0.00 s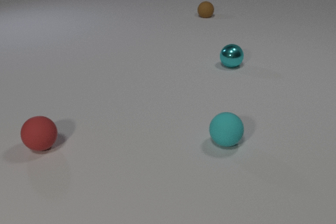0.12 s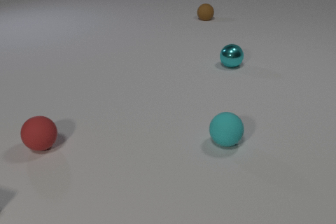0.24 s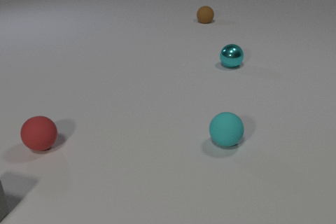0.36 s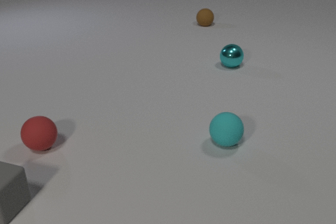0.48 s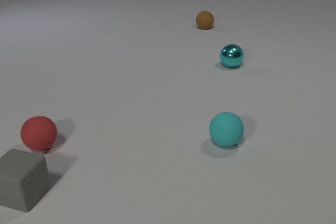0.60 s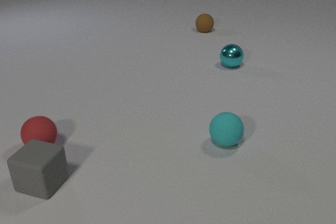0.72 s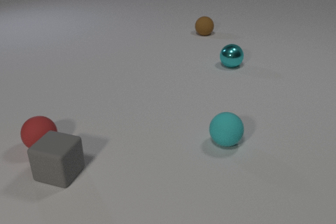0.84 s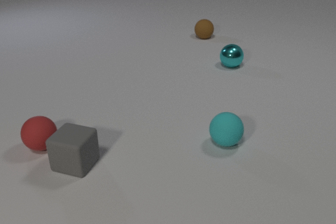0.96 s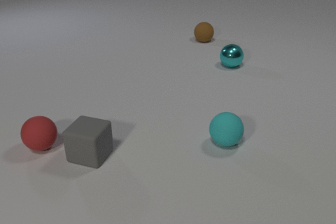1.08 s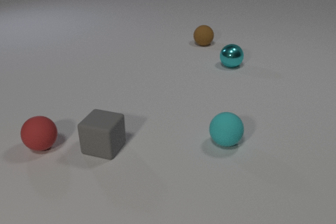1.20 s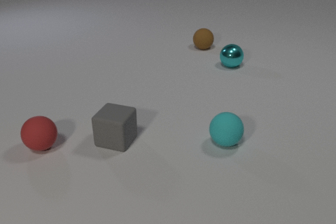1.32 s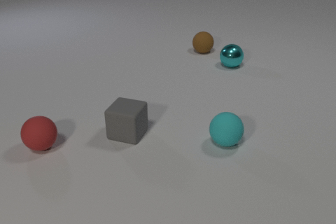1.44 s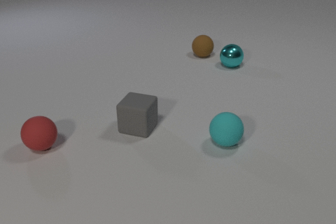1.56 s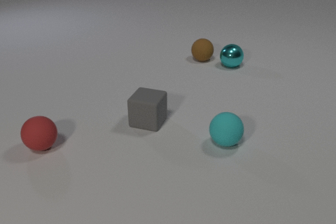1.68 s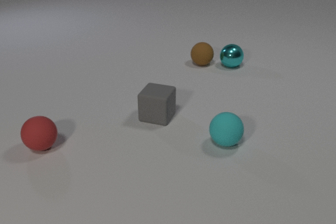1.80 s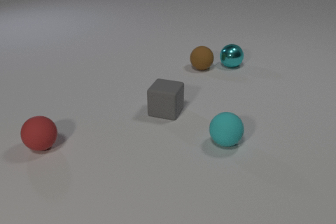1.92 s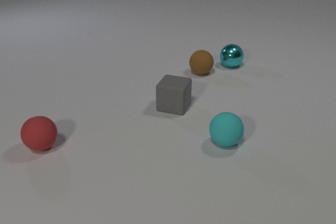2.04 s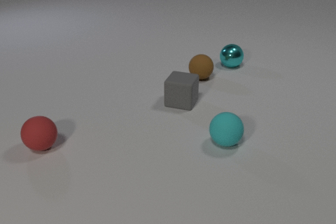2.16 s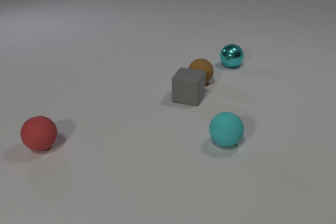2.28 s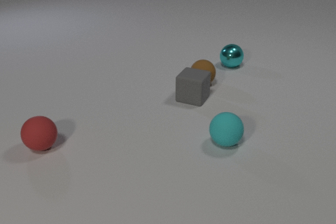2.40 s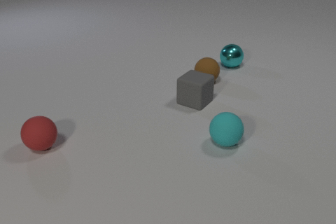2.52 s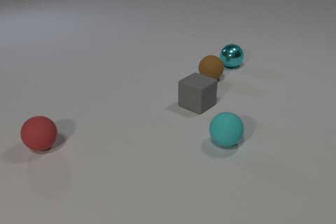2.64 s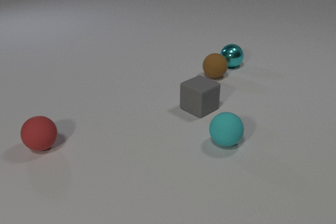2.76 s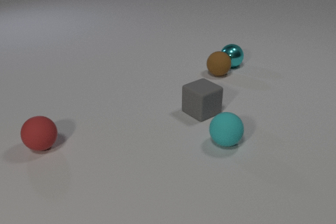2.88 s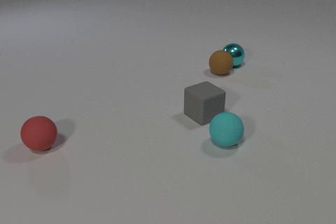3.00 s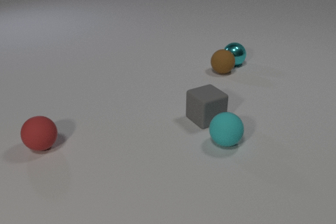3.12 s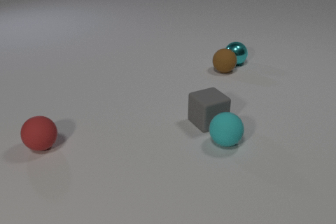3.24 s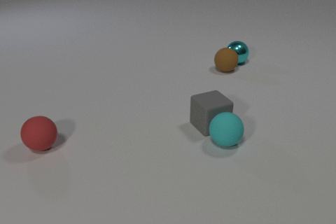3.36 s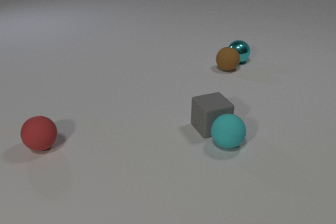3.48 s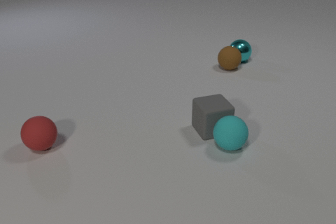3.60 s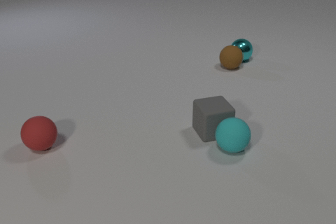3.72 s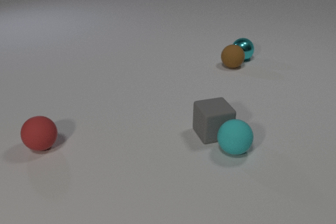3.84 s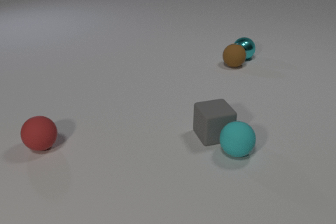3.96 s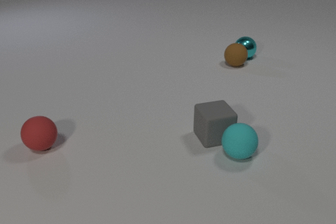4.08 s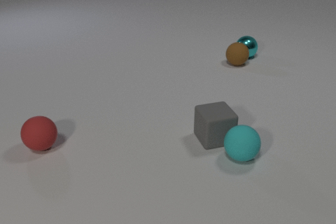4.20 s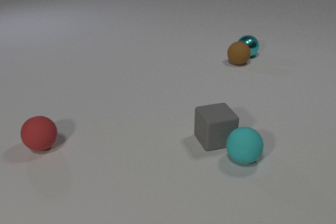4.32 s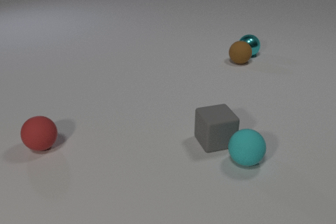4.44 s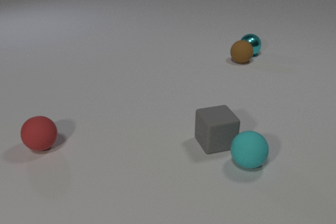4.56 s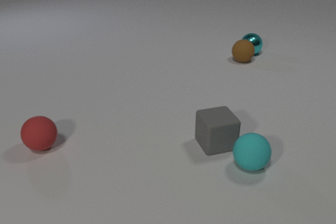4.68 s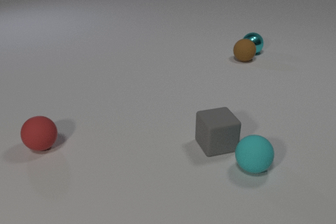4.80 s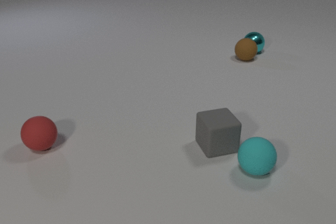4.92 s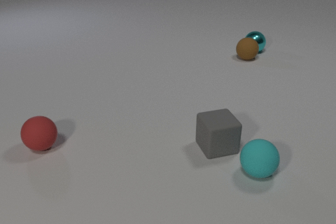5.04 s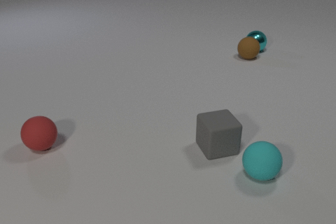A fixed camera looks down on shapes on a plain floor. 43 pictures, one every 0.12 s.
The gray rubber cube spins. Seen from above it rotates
clockwise.
The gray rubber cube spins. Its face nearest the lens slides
to the left.
0.00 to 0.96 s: The gray rubber cube comes in at the left edge, slides to the right and away from the camera. The brown rubber sphere rolls toward the camera.
0.96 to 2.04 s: The gray rubber cube slides away from the camera and to the right. The brown rubber sphere rolls toward the camera.
2.04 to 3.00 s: The gray rubber cube slides toward the camera and to the right, spins so that its near face slides to the left, clockwise seen from above. The brown rubber sphere rolls to the right and away from the camera. The cyan metal sphere rolls away from the camera. The gray rubber cube and the brown rubber sphere collide. The brown rubber sphere and the cyan metal sphere collide.
3.00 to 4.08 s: The gray rubber cube slides toward the camera. The brown rubber sphere rolls away from the camera and to the right. The cyan metal sphere rolls away from the camera and to the right. The cyan rubber sphere rolls toward the camera and to the right. The gray rubber cube and the cyan rubber sphere collide.
4.08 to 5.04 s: The gray rubber cube slides toward the camera. The brown rubber sphere rolls away from the camera and to the right. The cyan metal sphere rolls away from the camera and to the right. The cyan rubber sphere rolls toward the camera and to the right.
Are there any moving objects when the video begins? yes.
How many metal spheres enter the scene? 0.
How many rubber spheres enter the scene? 0.
